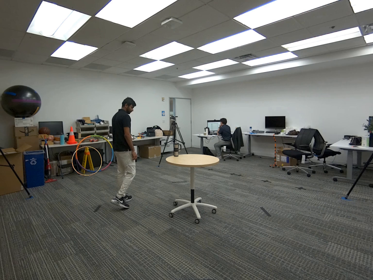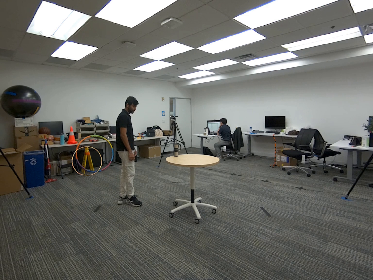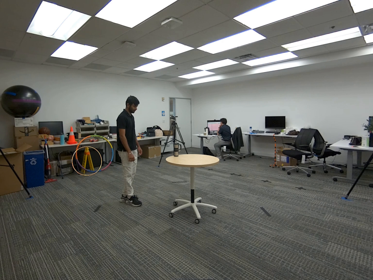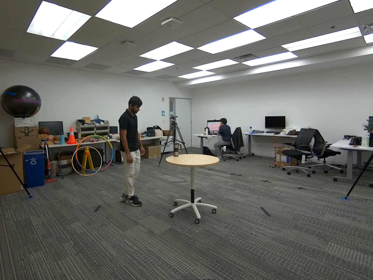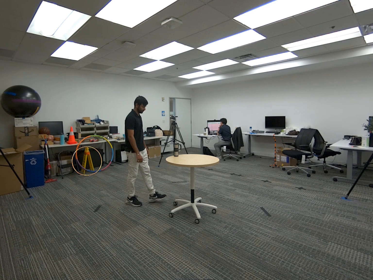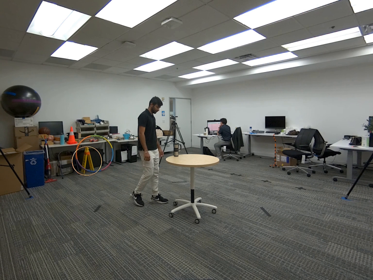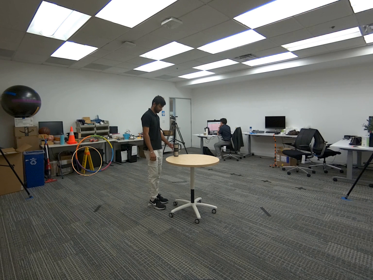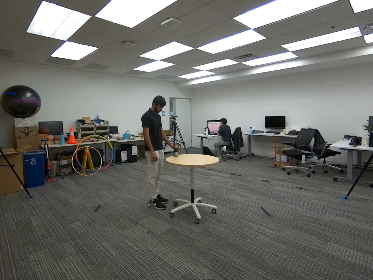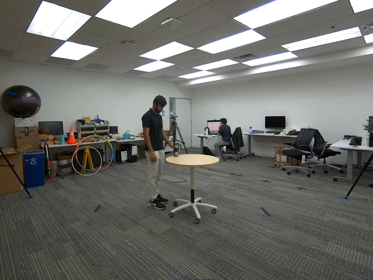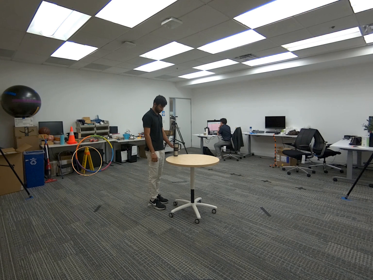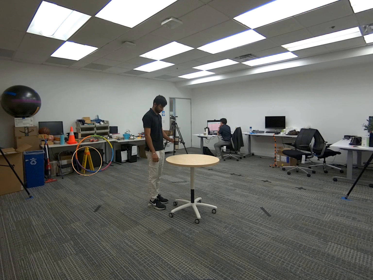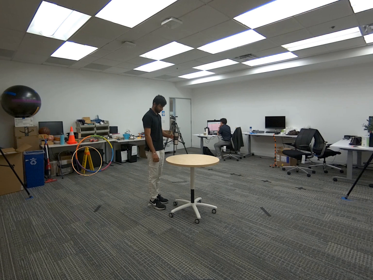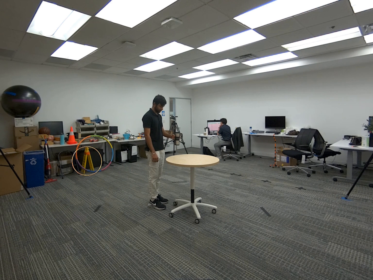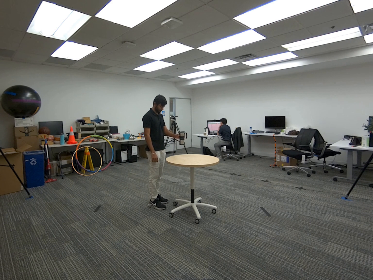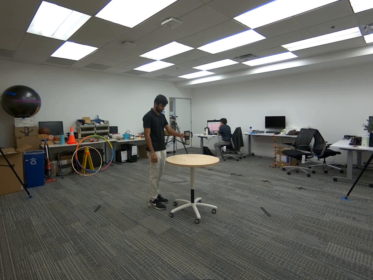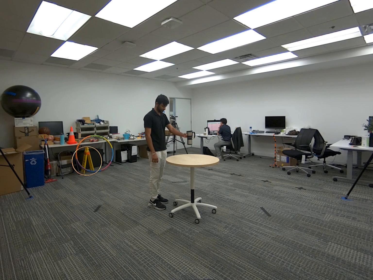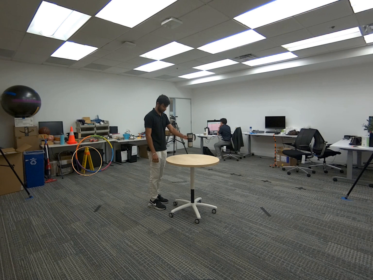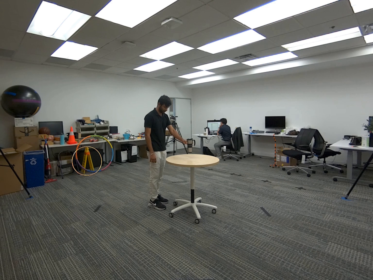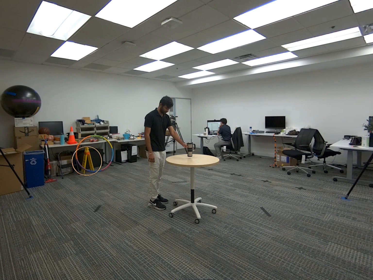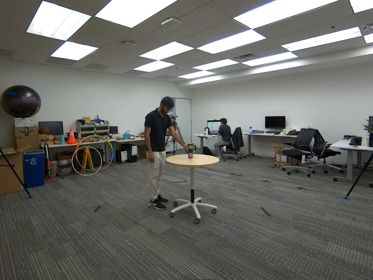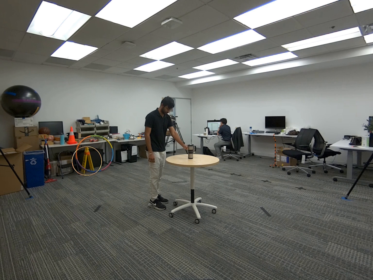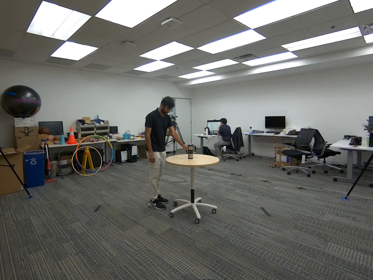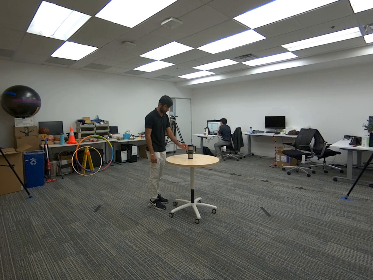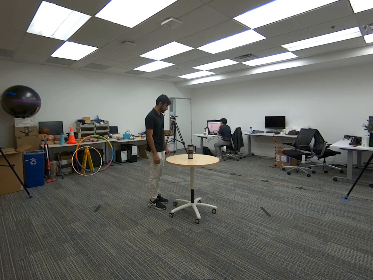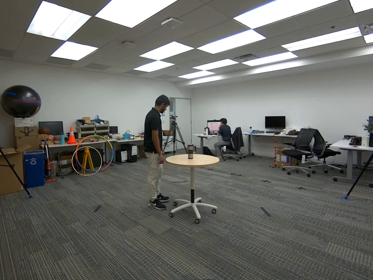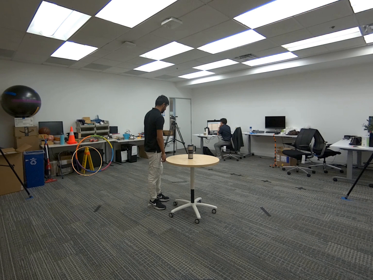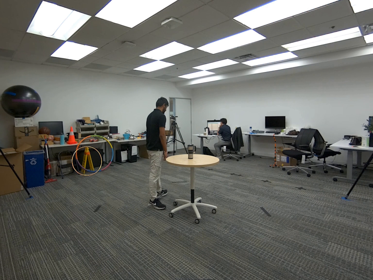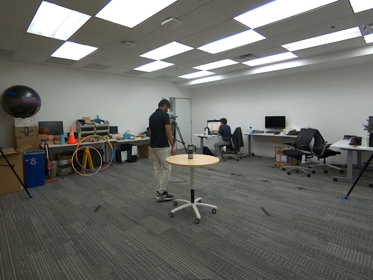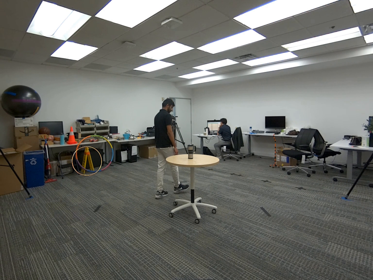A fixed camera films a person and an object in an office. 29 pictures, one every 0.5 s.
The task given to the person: Walk to the coffee mug on the side of the round table, pick up the mug with your right hand and place the mug to the middle of the table.
